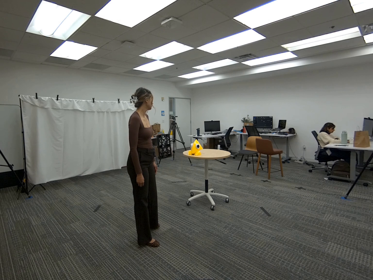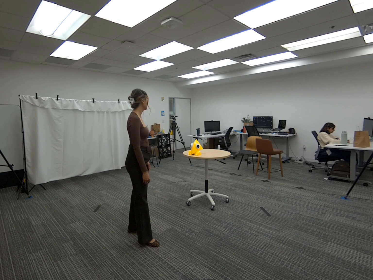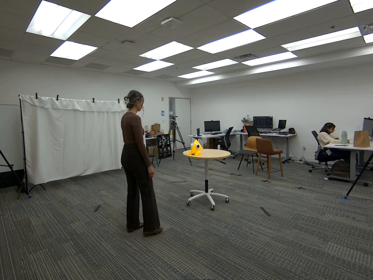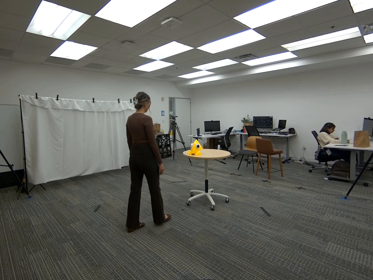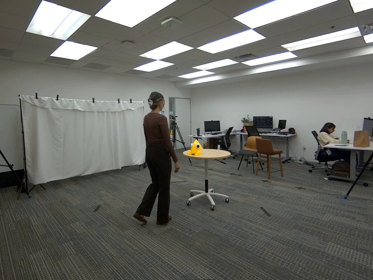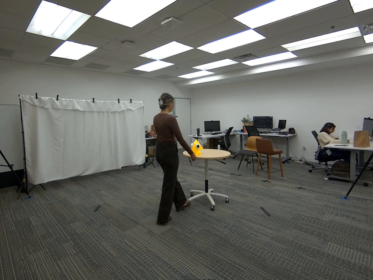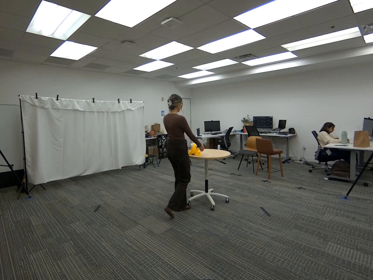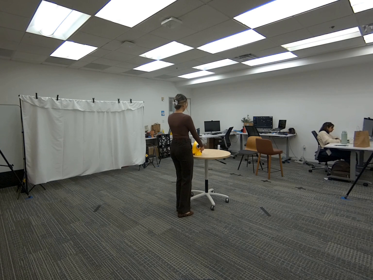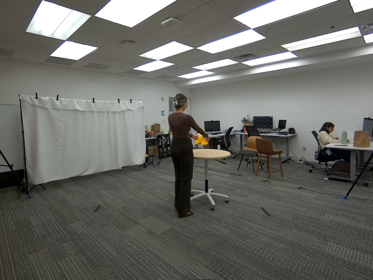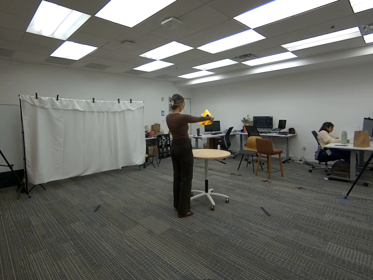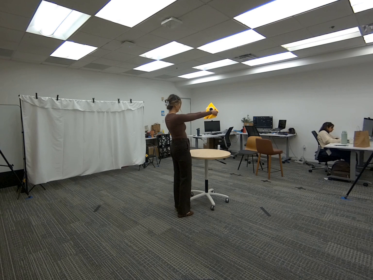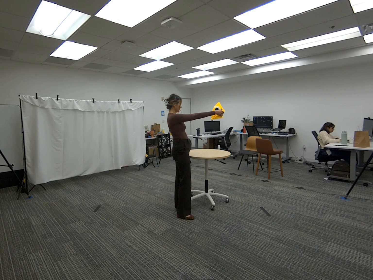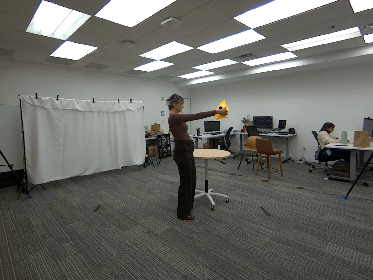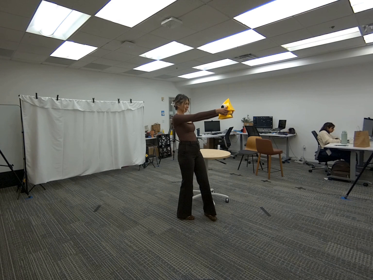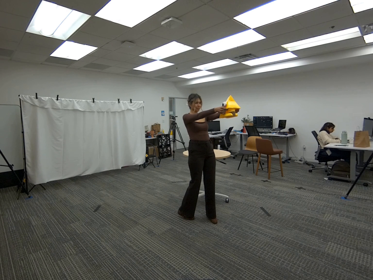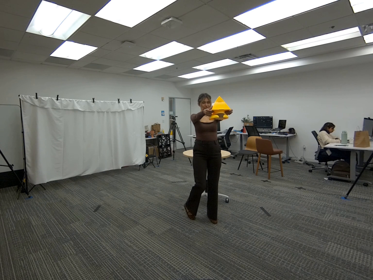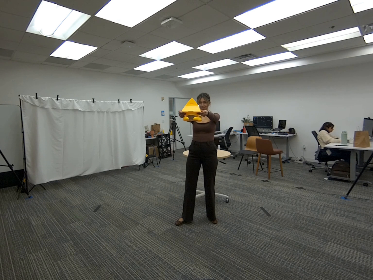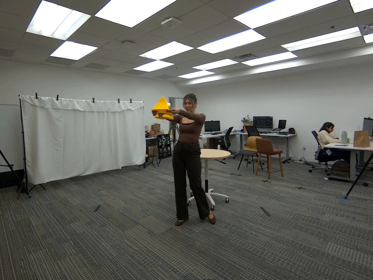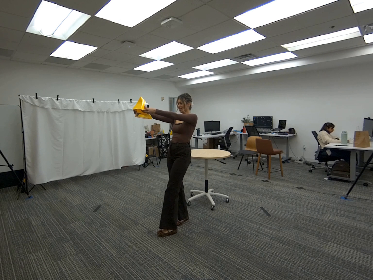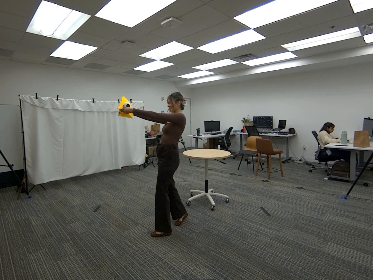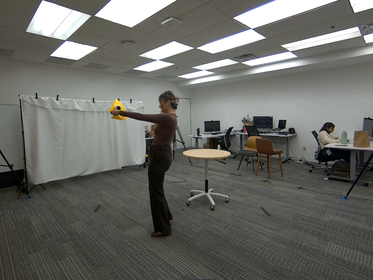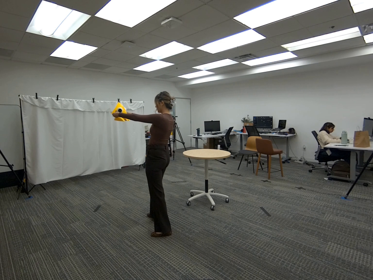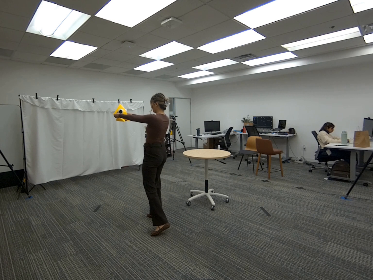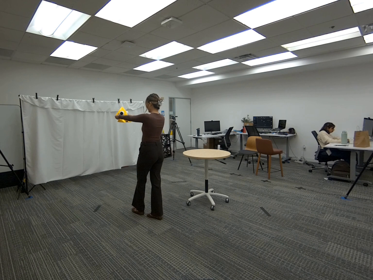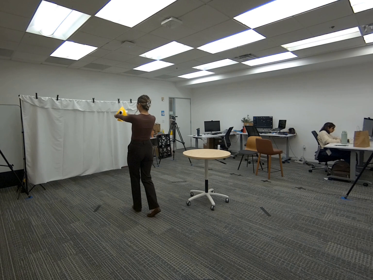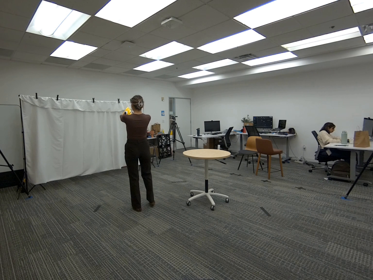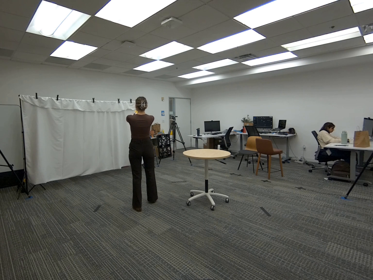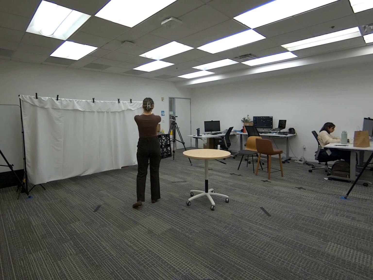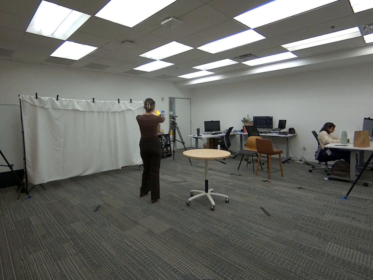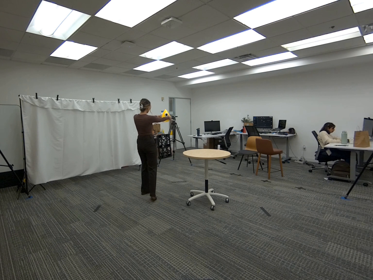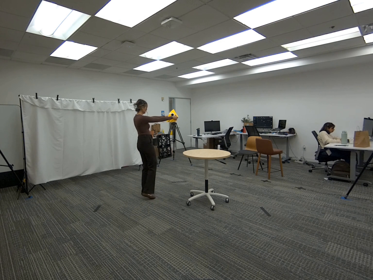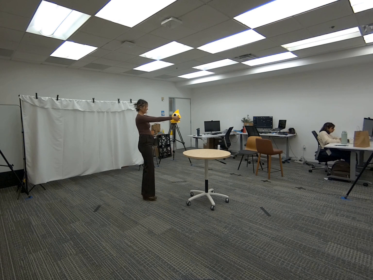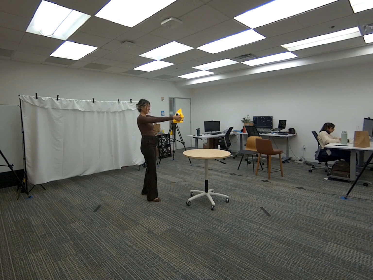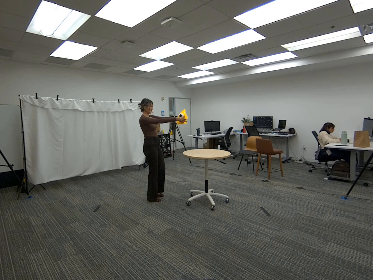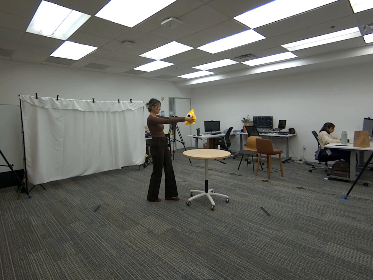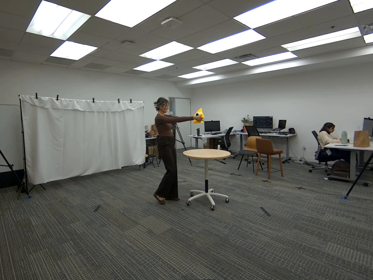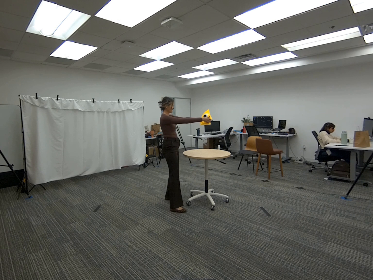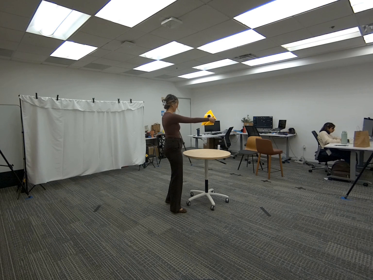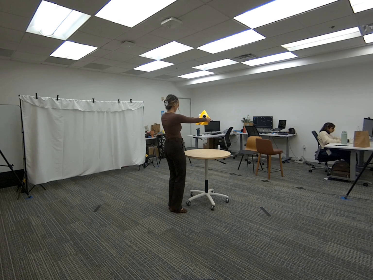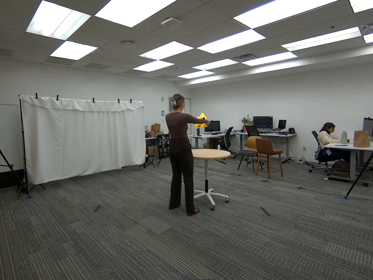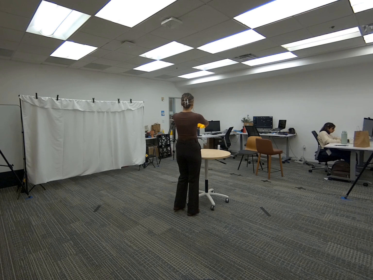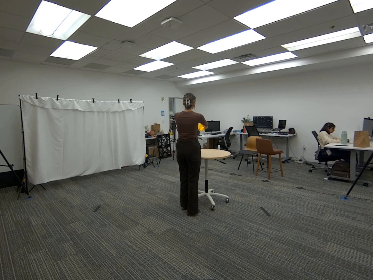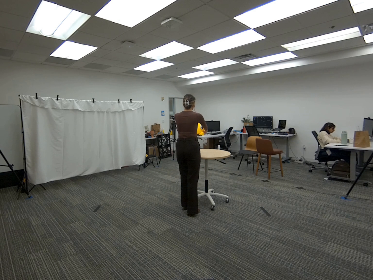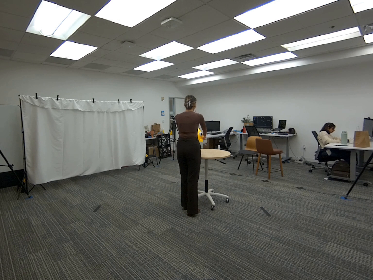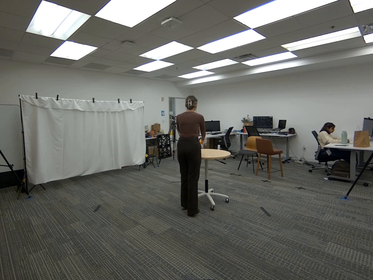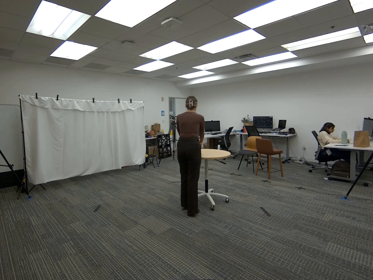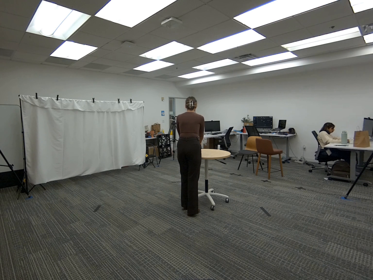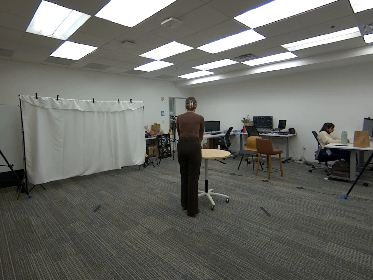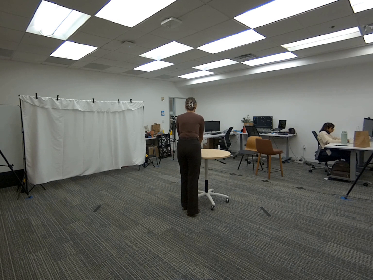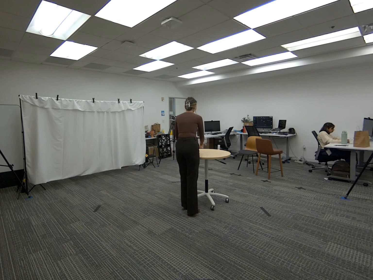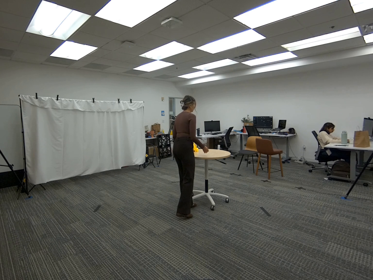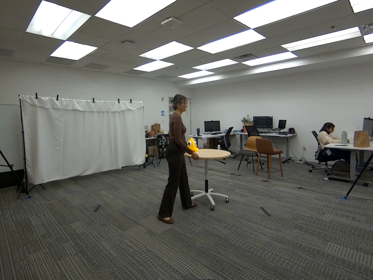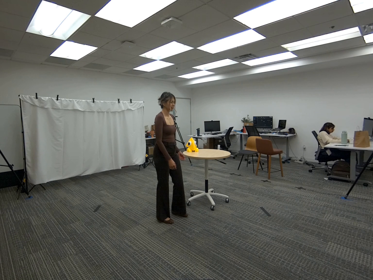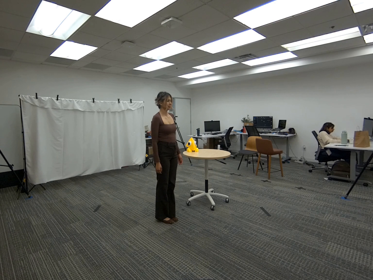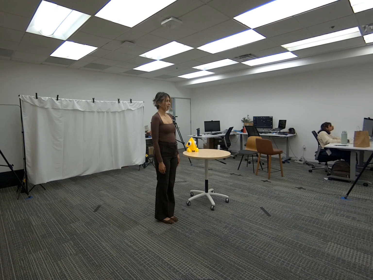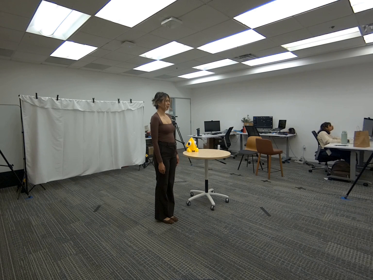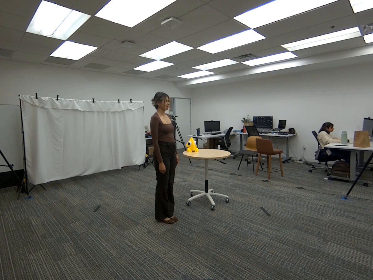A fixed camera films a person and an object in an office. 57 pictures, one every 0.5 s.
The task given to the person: Walk over to the yellow toy on the round table and pick it up with your both hands. Hold the toy infrony of you as you walk around the bounding area. Place the toy on the round table when finished.
